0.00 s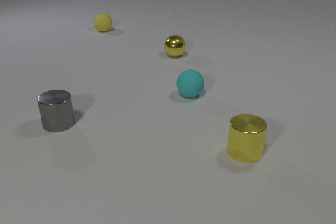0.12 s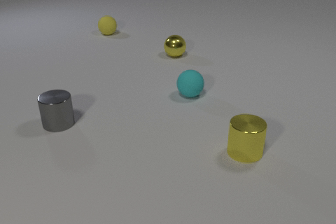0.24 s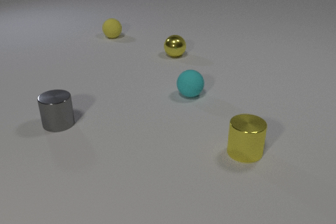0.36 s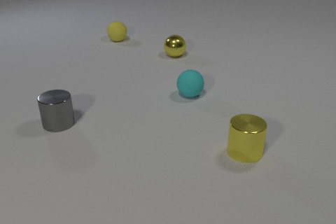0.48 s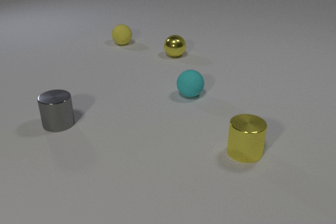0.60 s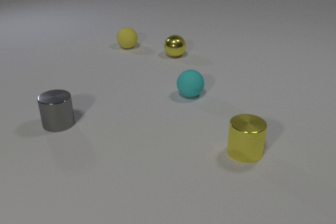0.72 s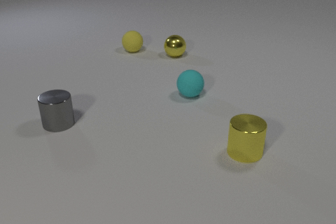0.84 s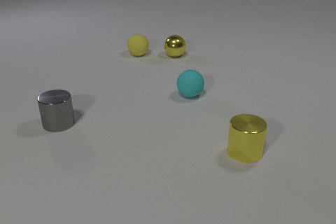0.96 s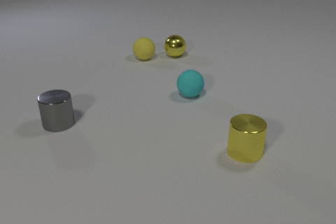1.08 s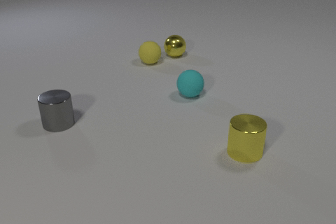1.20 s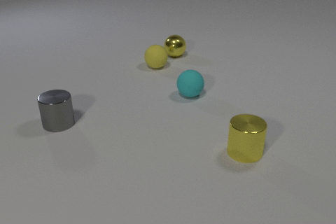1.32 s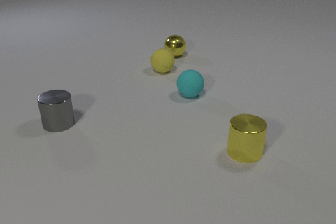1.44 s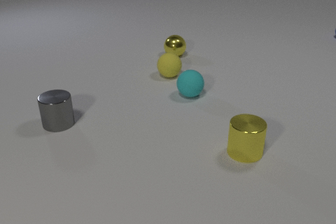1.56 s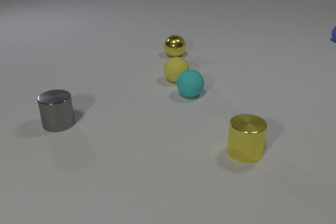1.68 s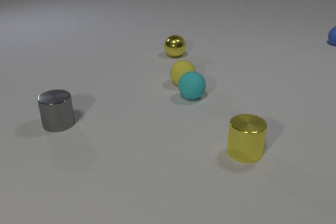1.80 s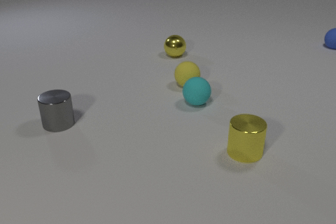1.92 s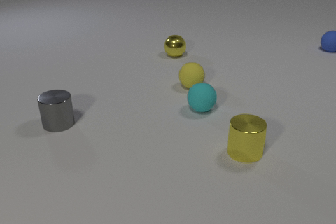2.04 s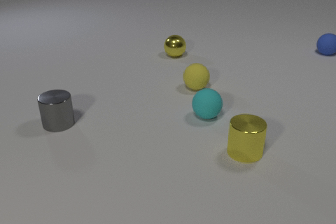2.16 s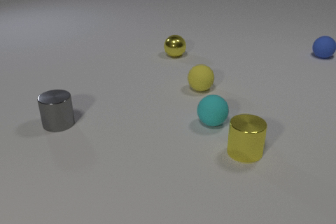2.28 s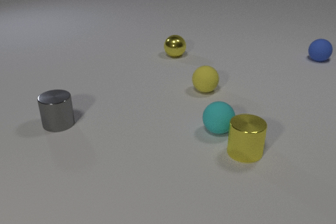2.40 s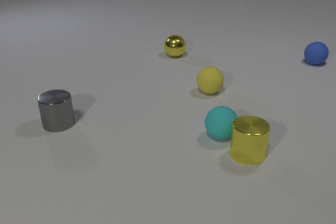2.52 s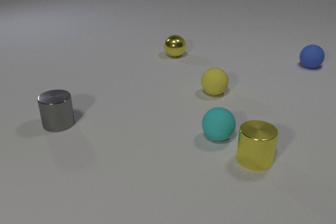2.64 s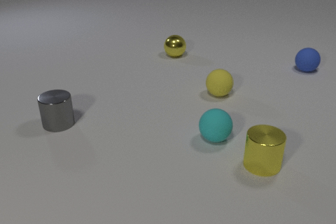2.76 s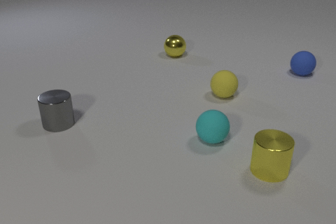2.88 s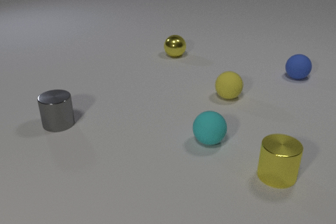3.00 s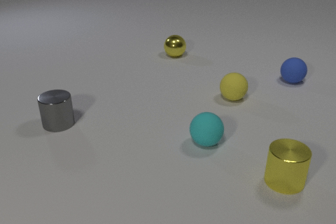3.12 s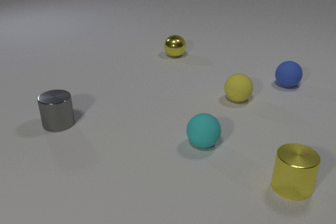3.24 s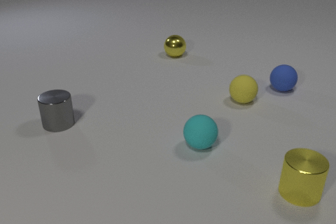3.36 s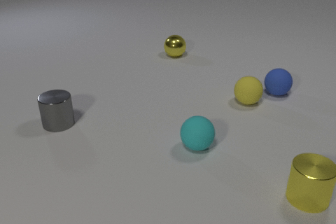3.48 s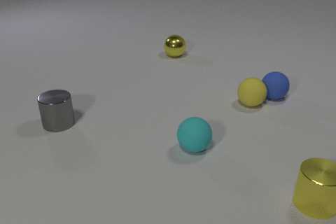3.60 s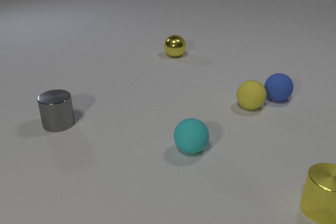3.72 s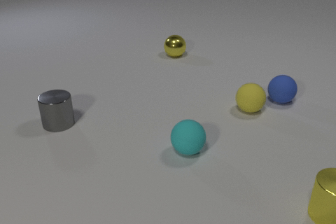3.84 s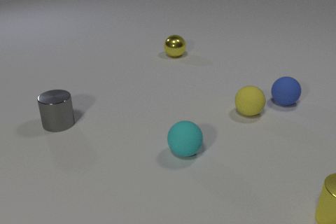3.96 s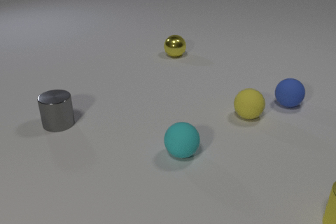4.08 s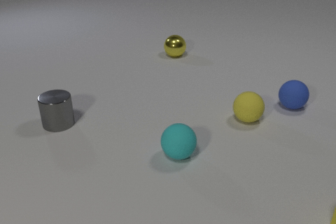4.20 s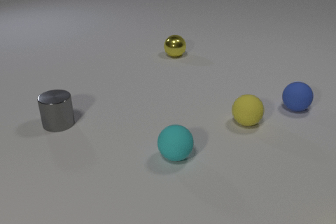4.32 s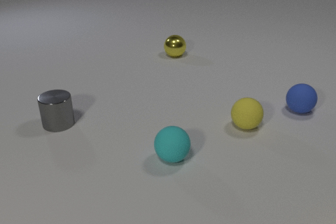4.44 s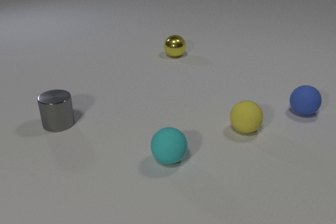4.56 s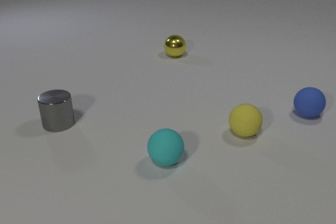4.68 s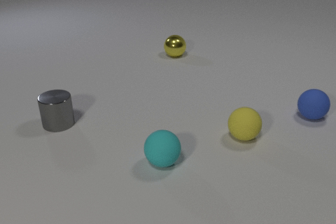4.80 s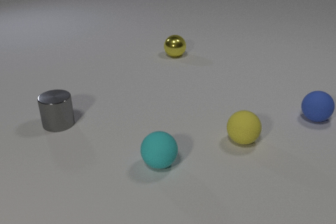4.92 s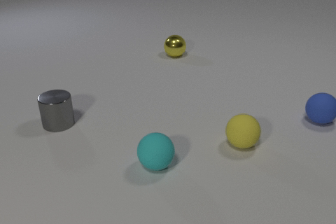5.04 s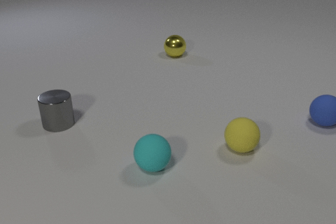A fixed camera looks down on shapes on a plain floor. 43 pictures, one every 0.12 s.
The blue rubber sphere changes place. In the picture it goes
toward the camera.
The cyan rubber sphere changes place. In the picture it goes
toward the camera.
0.00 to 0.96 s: The yellow rubber sphere rolls toward the camera and to the right.
0.96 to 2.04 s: The yellow rubber sphere rolls toward the camera and to the right. The cyan rubber sphere rolls toward the camera and to the right. The blue rubber sphere comes in at the right edge, rolls toward the camera. The yellow rubber sphere and the cyan rubber sphere collide.
2.04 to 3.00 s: The yellow rubber sphere rolls to the right and toward the camera. The cyan rubber sphere rolls toward the camera. The blue rubber sphere rolls toward the camera. The yellow metal cylinder slides to the right and toward the camera. The cyan rubber sphere and the yellow metal cylinder collide.
3.00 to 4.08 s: The yellow rubber sphere rolls toward the camera. The cyan rubber sphere rolls to the left and toward the camera. The blue rubber sphere rolls toward the camera. The yellow metal cylinder slides to the right and toward the camera. The yellow rubber sphere and the blue rubber sphere collide.
4.08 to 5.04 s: The yellow rubber sphere rolls toward the camera. The cyan rubber sphere rolls to the left and toward the camera. The blue rubber sphere rolls to the right and toward the camera. The yellow metal cylinder leaves at the right edge.
How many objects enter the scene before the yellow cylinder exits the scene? 1.
Are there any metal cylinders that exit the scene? yes.
How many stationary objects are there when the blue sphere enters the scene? 4.
